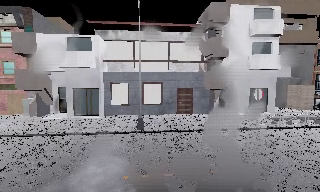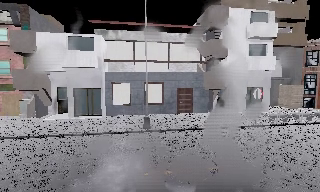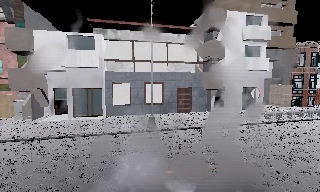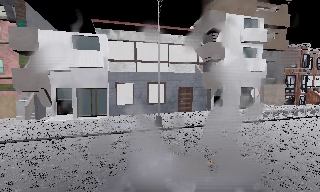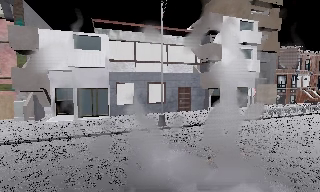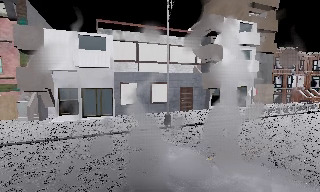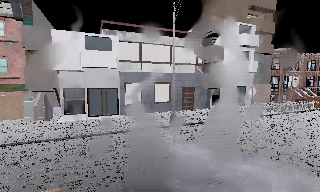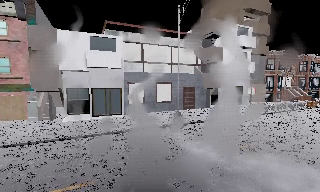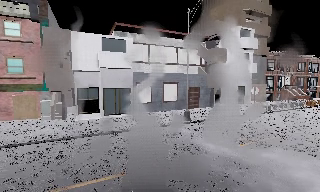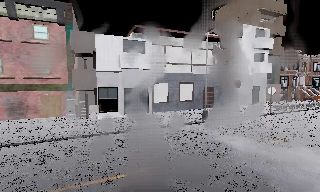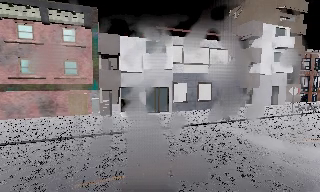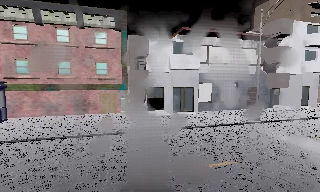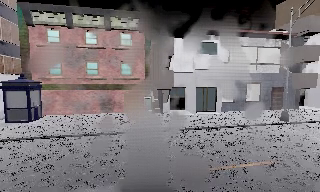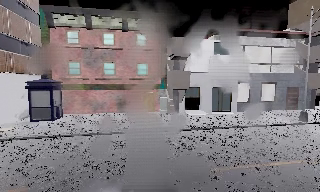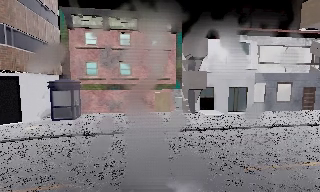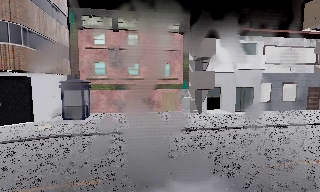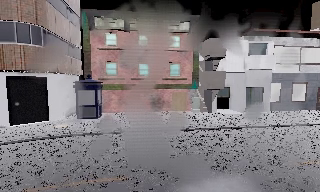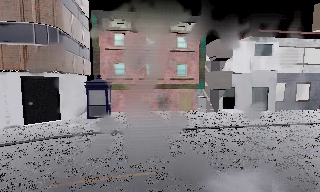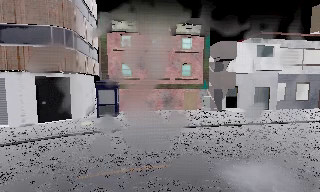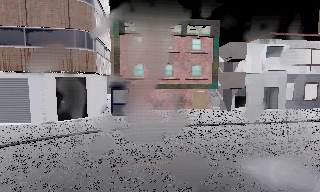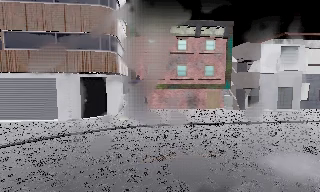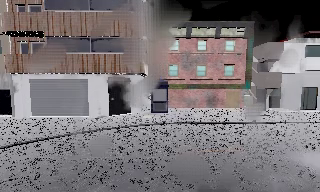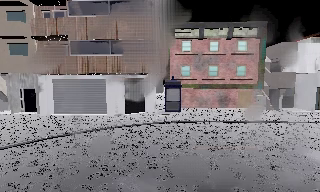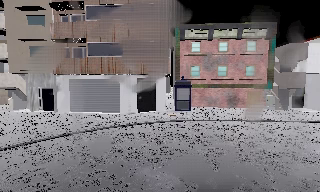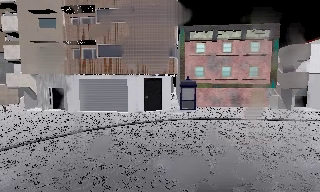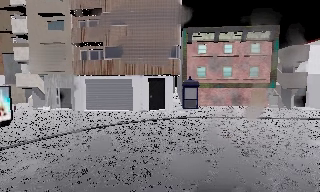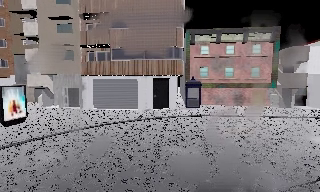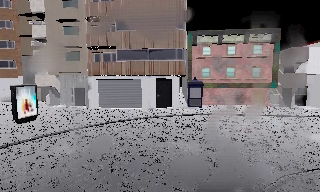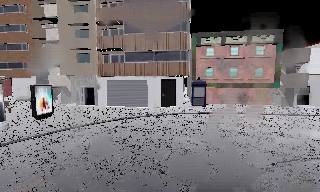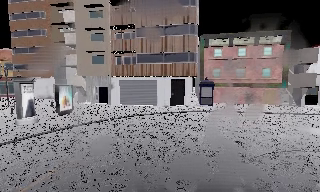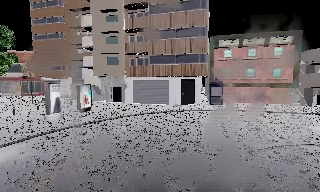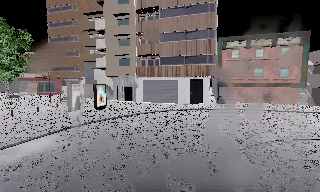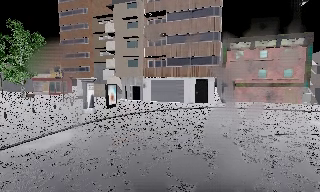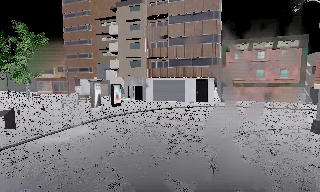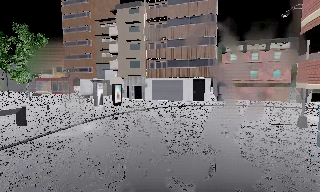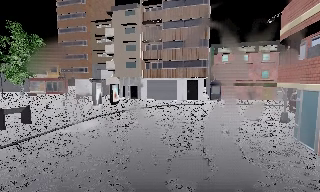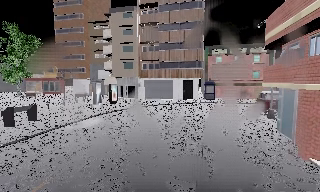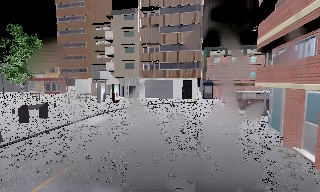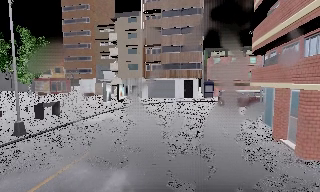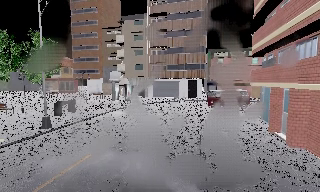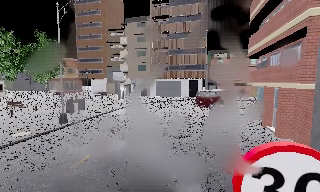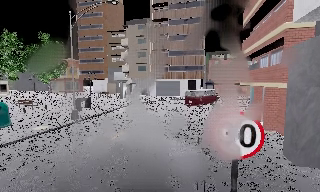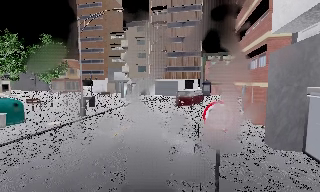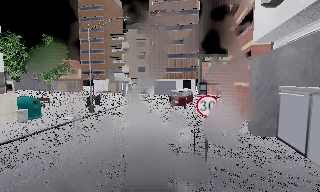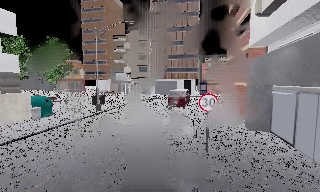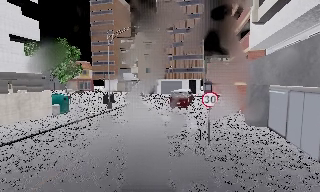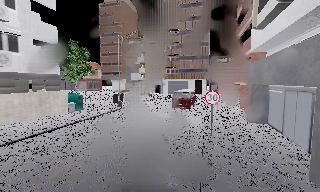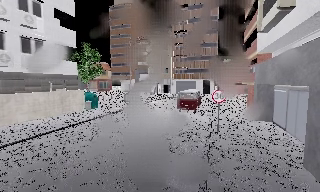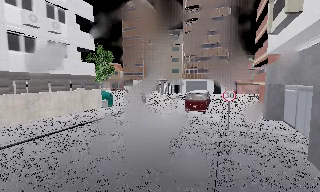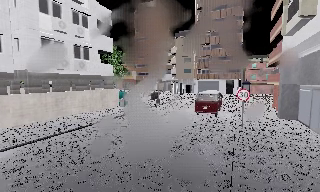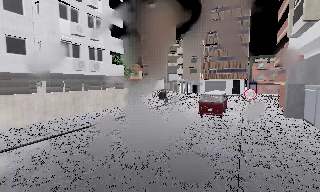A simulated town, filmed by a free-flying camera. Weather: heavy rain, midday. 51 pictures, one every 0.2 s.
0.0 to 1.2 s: The camera pans to its right, which is clockwise from overhead, by about 15 degrees. It travels to its left, about 5 m.
1.2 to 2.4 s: The camera swings to its left by about 10 degrees, and the scene slides to the right. It travels to its left, about 6 m, so close, fixed things drift to the right.
2.4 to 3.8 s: The camera travels to its left, about 6 m, so close, fixed things drift to the right.
3.8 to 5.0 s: The camera swings to its left by about 15 degrees, and the scene slides to the right. It travels backward and to its left, about 4.5 m, so what stands in front gets smaller.
5.0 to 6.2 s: The scene slides to the right, as the camera pans about 10 degrees to its left. It travels backward, about 5 m, so what stands in front gets smaller. It gains speed.
6.2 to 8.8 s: The camera travels backward, about 14 m, so what stands in front gets smaller.
8.8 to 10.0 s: The scene slides to the right, as the camera pans about 15 degrees to its left. It travels backward, about 5 m, so what stands in front gets smaller.
The film runs backward here.
